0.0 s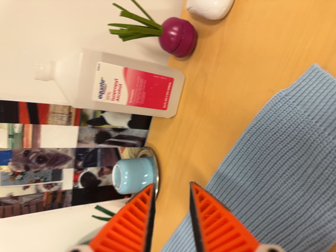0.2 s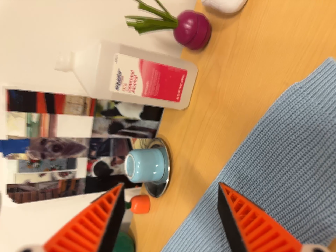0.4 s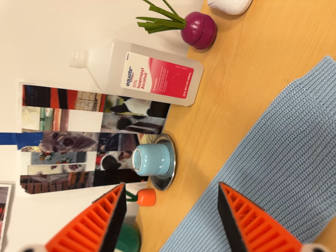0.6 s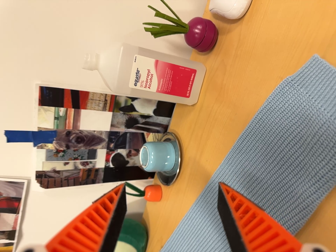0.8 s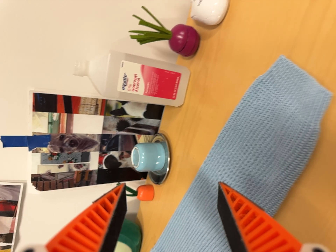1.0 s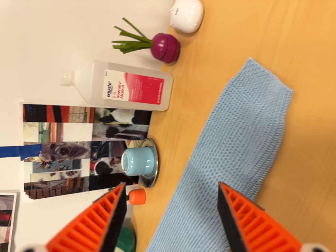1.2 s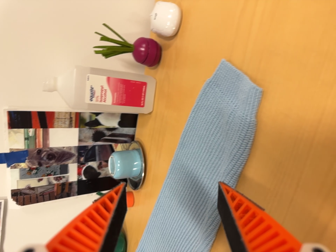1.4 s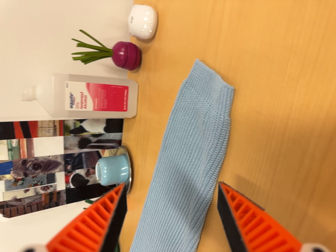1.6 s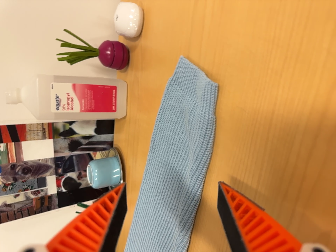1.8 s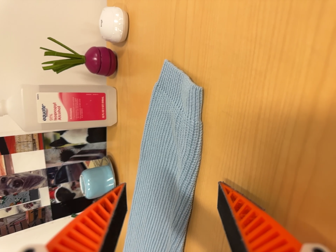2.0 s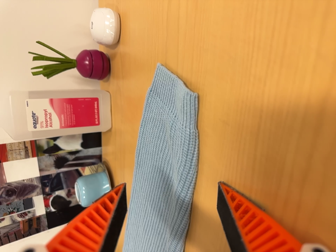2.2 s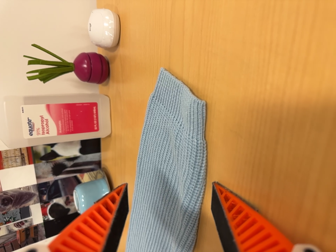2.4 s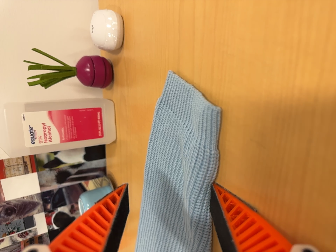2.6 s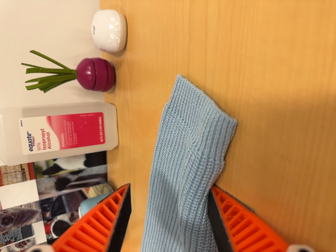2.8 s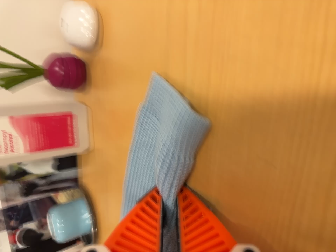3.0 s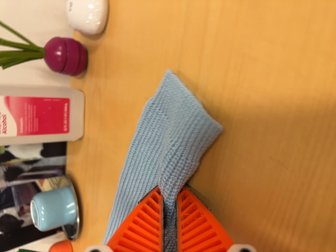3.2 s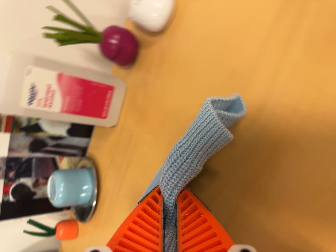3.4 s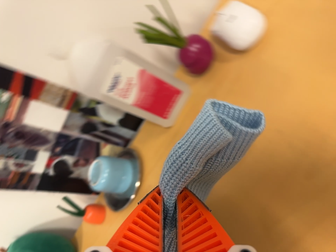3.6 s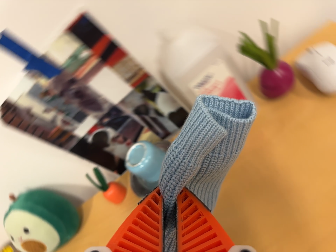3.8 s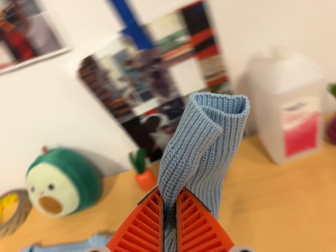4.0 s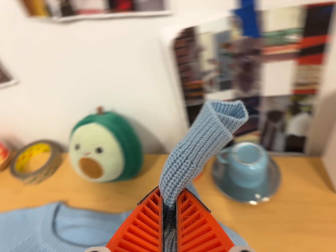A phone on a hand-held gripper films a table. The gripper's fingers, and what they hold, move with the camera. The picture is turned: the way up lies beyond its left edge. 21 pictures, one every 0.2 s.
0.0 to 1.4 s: The camera travels backward, to its right and toward the bottom of its view, about 14 cm, so what stands in front gets smaller. It rolls about its line of sight by about 10 degrees, and the scene rotates counterclockwise.
1.4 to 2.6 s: The camera travels forward, about 10 cm, so what stands in front looms larger.
2.6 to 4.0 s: The camera pans to its right by about 10 degrees. It travels to its left, about 50 cm, so close, fixed things drift to the right. It rolls about its line of sight by about 85 degrees, and the scene rotates clockwise.
The film runs forward here.
